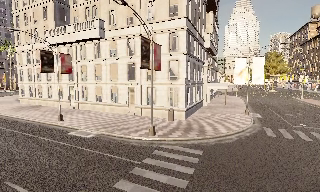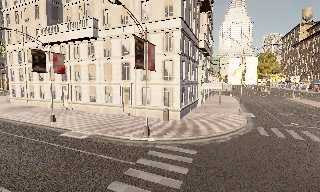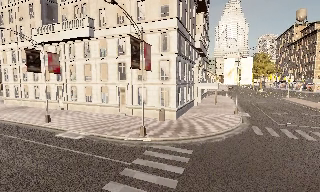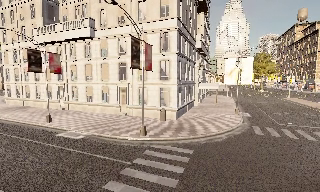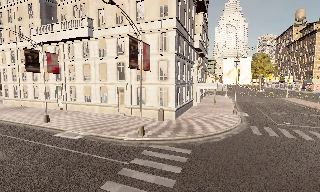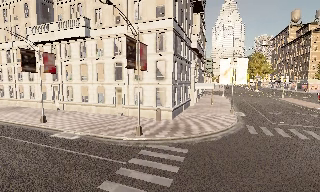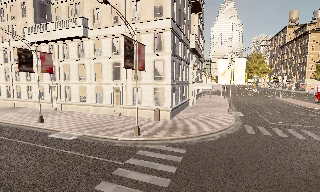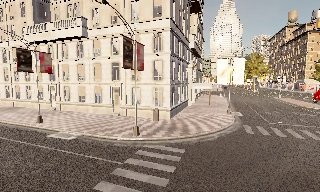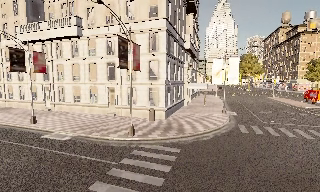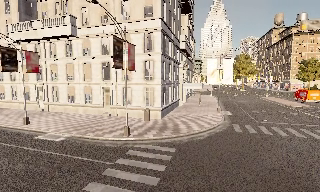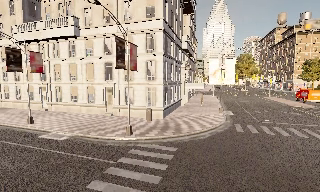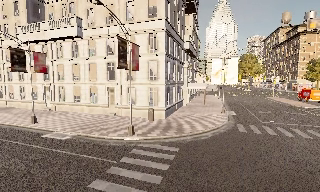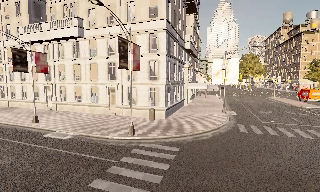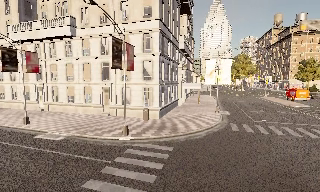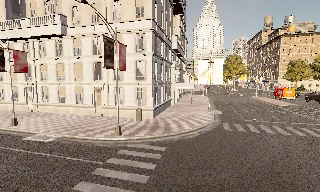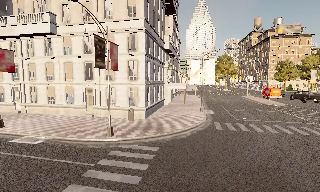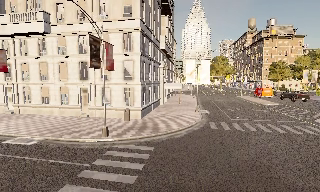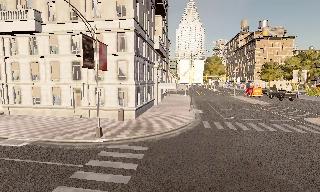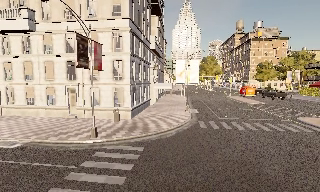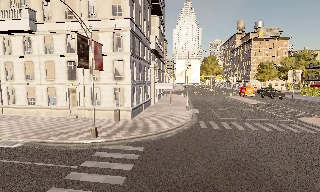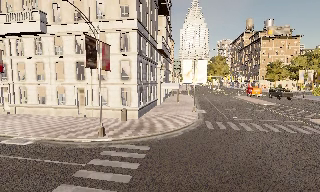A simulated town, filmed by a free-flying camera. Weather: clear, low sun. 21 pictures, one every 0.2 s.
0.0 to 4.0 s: The camera pans to its right, which is clockwise from overhead, by about 15 degrees. It travels to its right, about 1 m, so close, fixed things drift to the left.
The film runs forward here.
